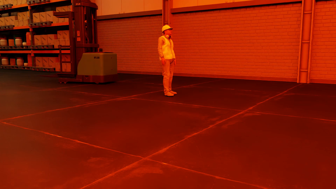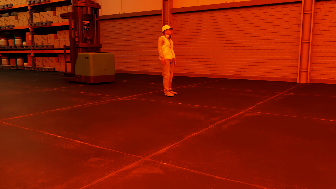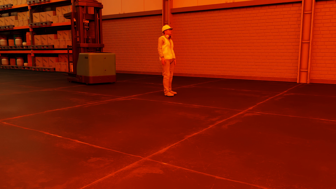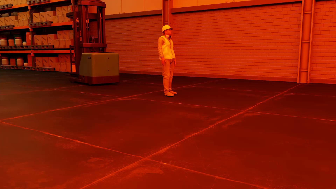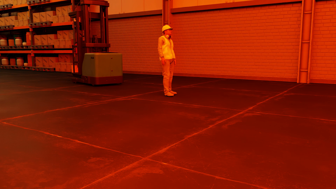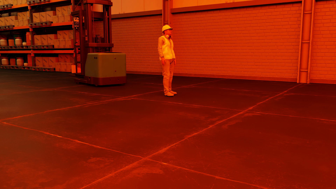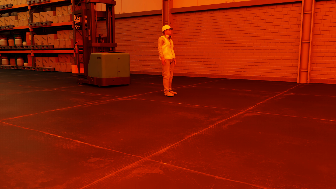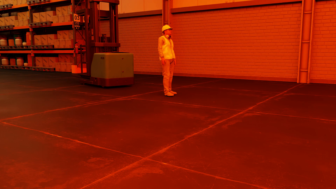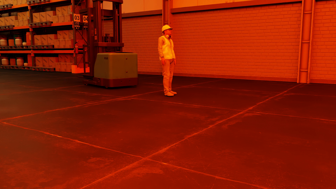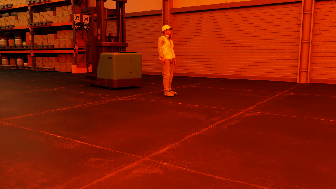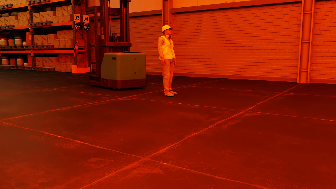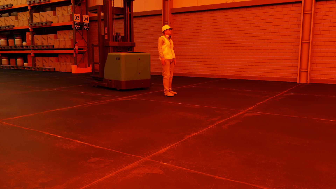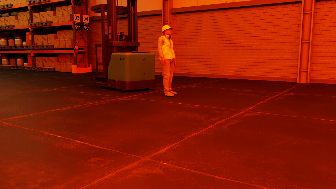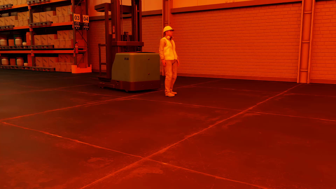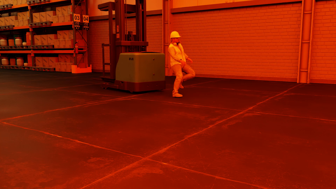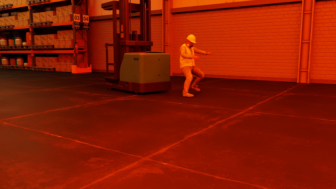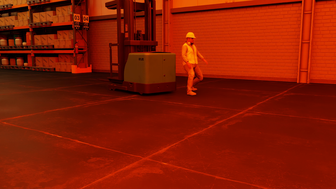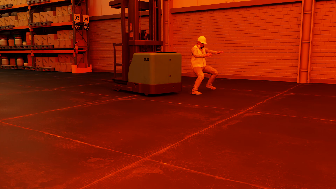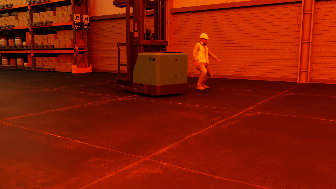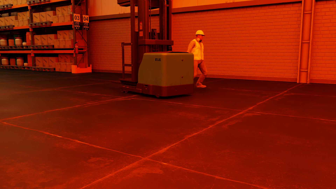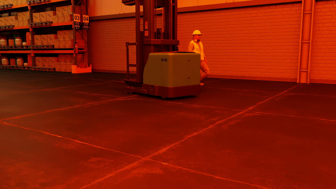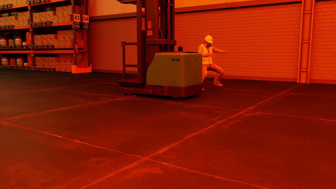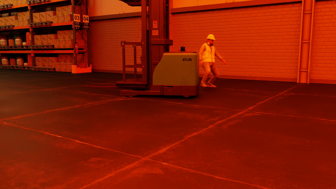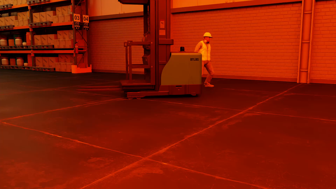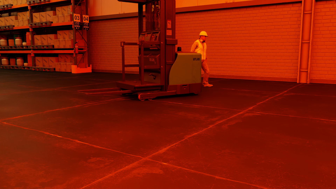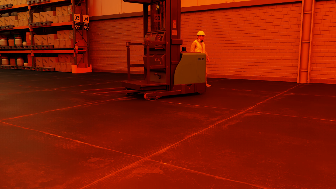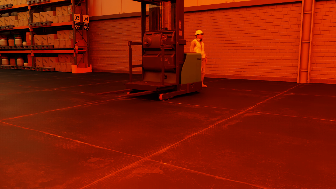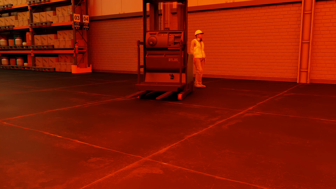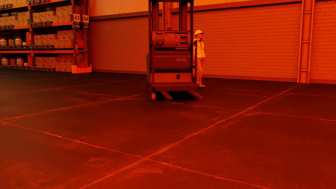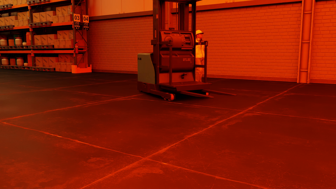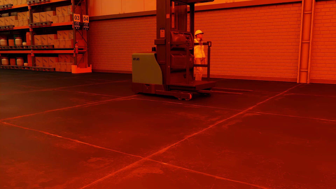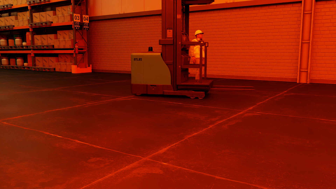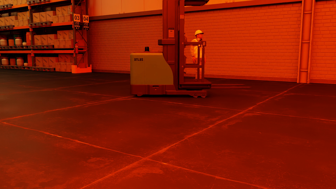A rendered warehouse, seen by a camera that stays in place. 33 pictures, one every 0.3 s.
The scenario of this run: Near miss between a forklift and a person.
